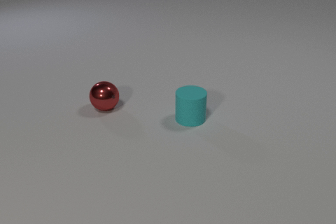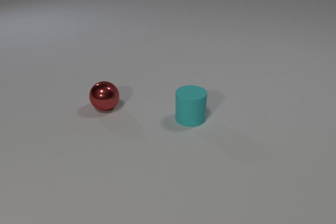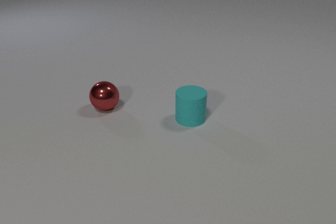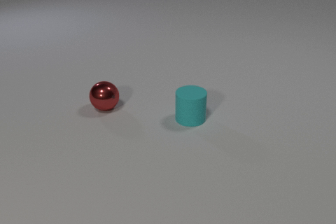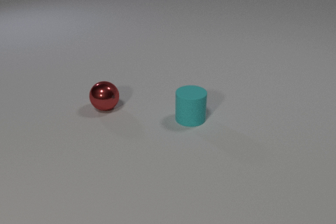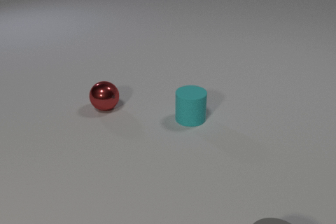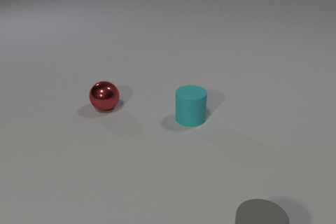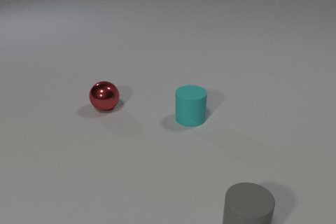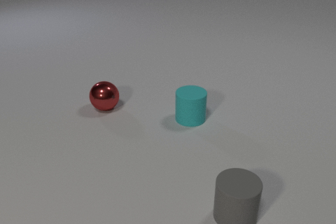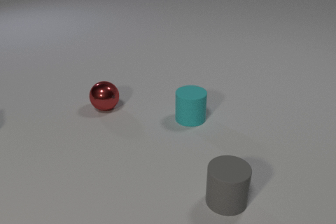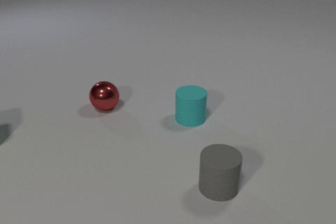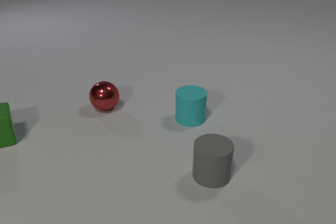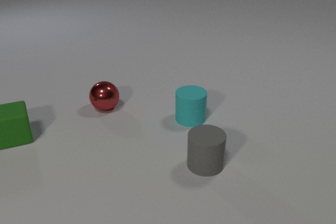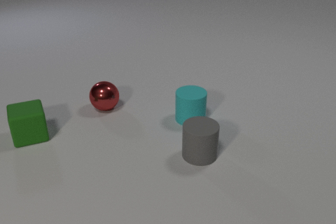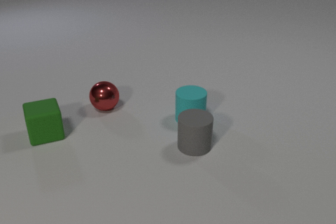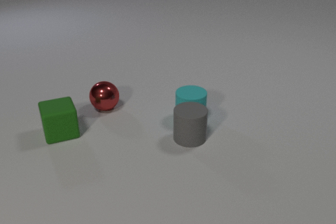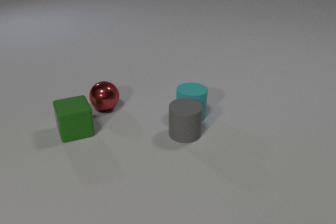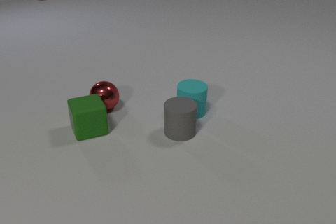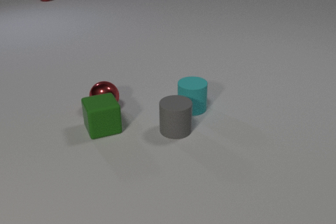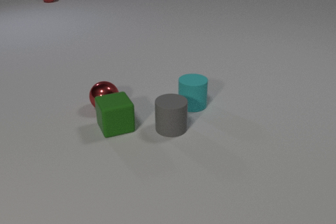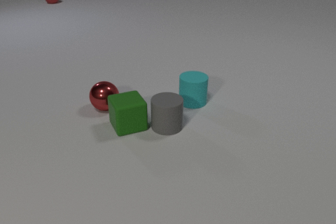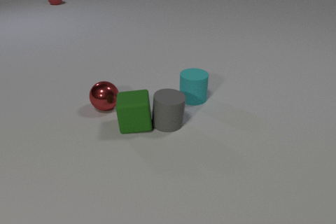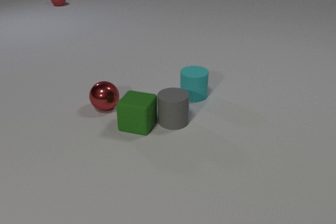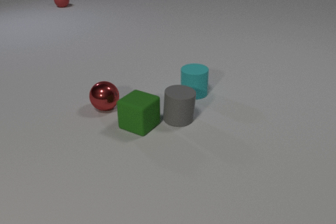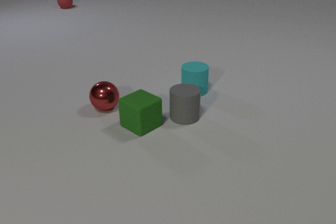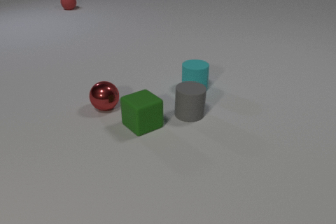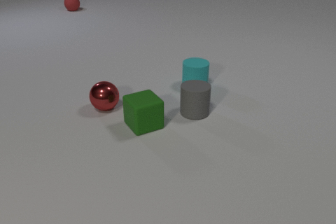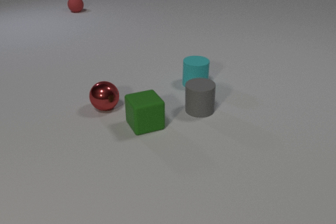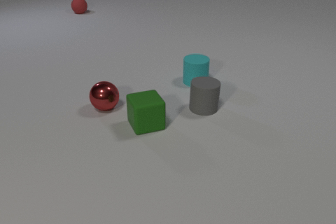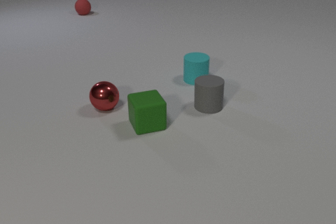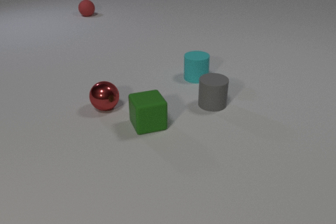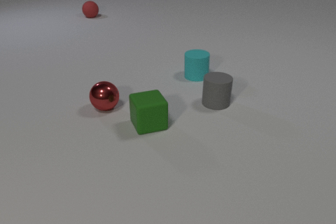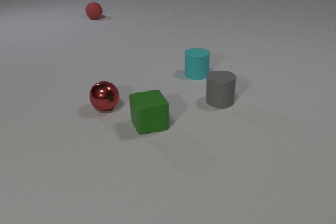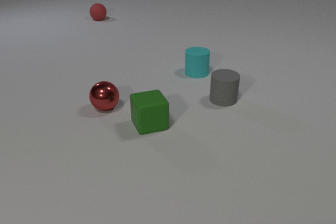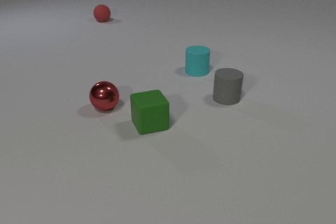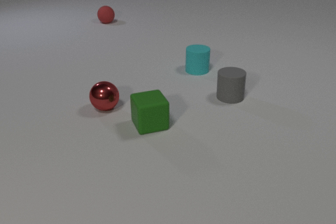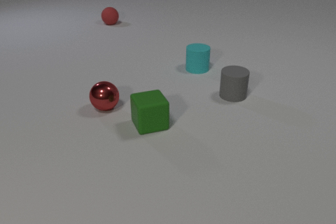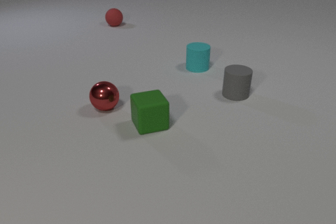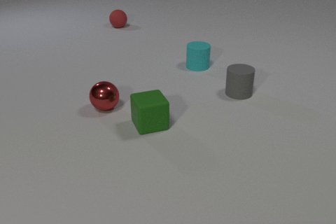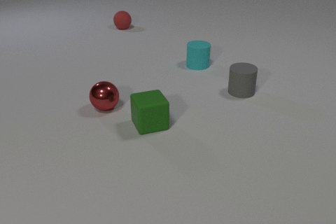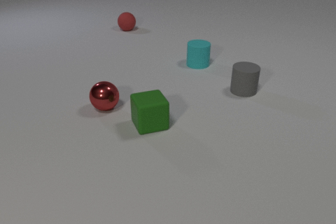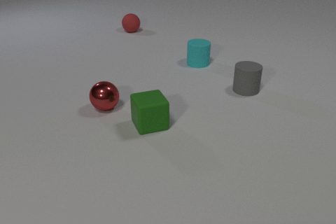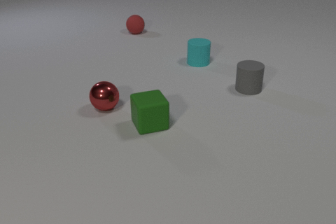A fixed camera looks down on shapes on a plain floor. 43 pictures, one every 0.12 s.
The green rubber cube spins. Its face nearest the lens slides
to the left.
The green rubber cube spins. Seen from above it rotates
clockwise.
0.00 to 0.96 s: The gray rubber cylinder comes in at the bottom edge, slides away from the camera and to the left.
0.96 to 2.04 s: The gray rubber cylinder slides away from the camera and to the left. The cyan rubber cylinder slides away from the camera. The green rubber cube comes in at the left edge, slides to the right. The red rubber sphere comes in at the top edge. The gray rubber cylinder and the cyan rubber cylinder collide.
2.04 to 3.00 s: The gray rubber cylinder slides away from the camera. The cyan rubber cylinder slides away from the camera. The green rubber cube slides to the right, spins so that its near face slides to the left, clockwise seen from above. The red rubber sphere rolls toward the camera and to the right. The gray rubber cylinder and the green rubber cube collide.
3.00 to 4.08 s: The gray rubber cylinder slides away from the camera and to the right. The cyan rubber cylinder slides away from the camera. The green rubber cube slides to the right. The red rubber sphere rolls toward the camera and to the right.
4.08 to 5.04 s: The gray rubber cylinder slides away from the camera and to the right. The cyan rubber cylinder slides away from the camera. The red rubber sphere rolls toward the camera and to the right.
How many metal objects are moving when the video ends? 0.
Are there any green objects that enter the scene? yes.
What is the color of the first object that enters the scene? gray.
